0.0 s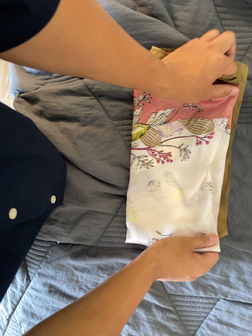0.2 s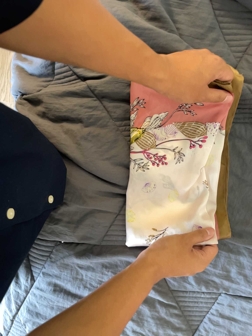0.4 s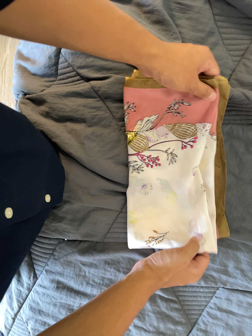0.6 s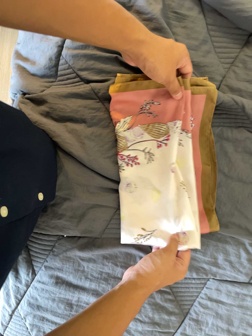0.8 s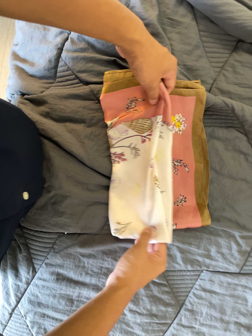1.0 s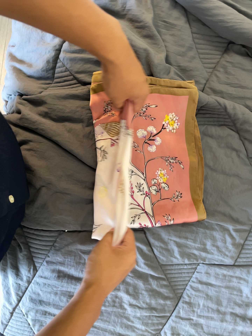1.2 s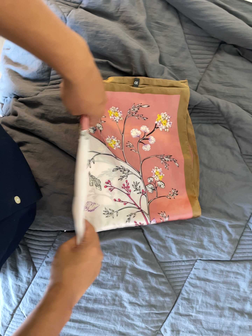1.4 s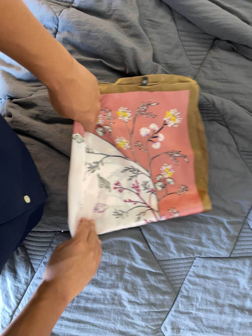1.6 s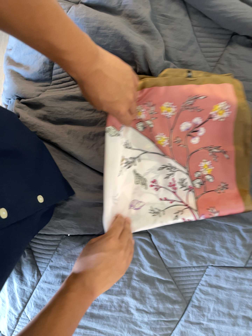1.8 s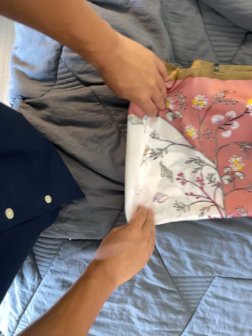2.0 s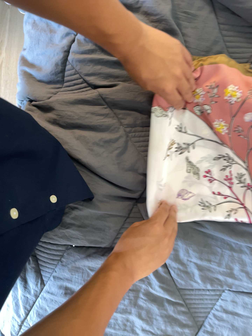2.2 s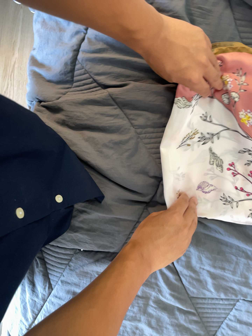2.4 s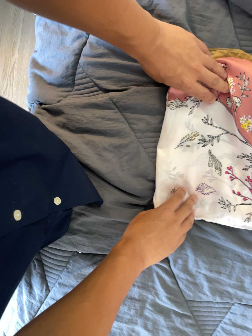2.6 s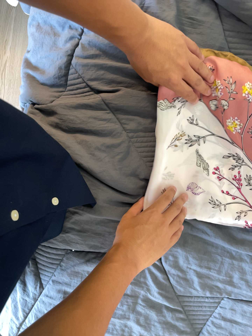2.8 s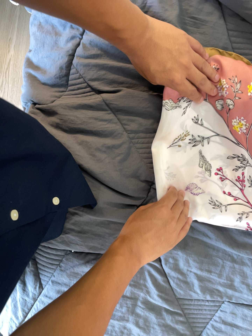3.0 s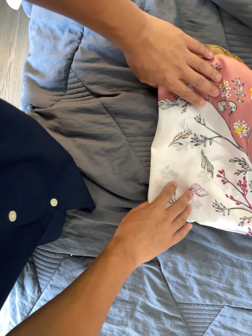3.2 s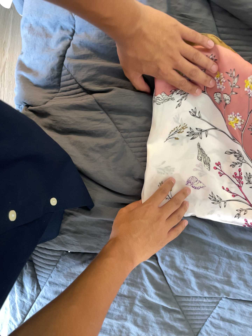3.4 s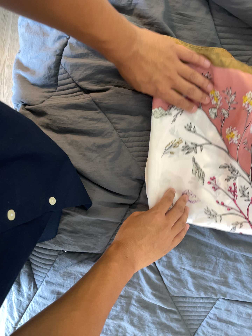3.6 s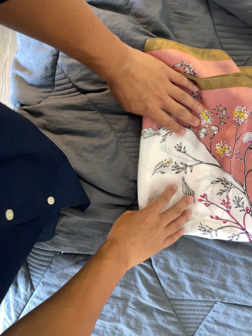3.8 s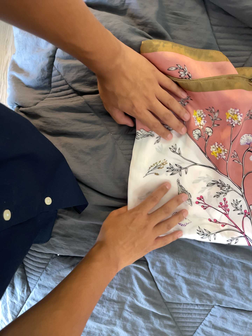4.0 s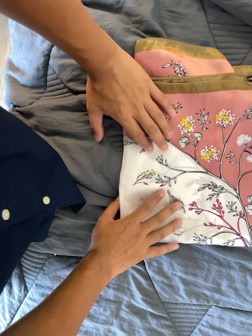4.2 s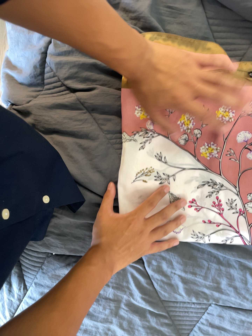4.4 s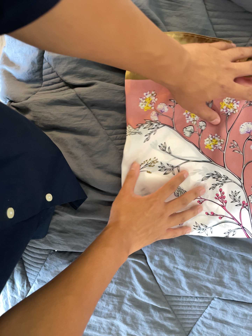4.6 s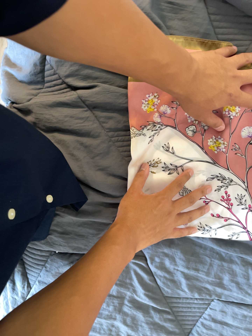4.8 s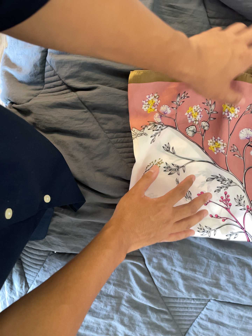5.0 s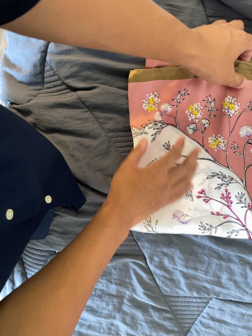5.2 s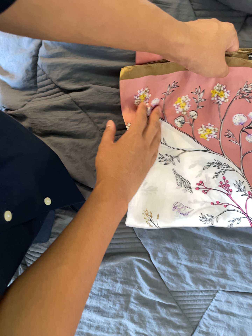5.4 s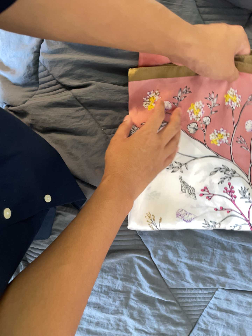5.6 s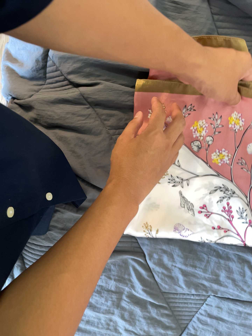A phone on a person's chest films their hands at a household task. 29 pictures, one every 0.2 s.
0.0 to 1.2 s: The camera pans to its right by about 15 degrees. It travels to its left and backward, about 16 cm.
1.2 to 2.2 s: The camera pans to its left by about 10 degrees. It travels forward and to its right, about 10 cm, so what stands in front looms larger.
2.2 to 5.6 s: The camera travels to its right, about 6 cm, so close, fixed things drift to the left.
The film runs backward here.
